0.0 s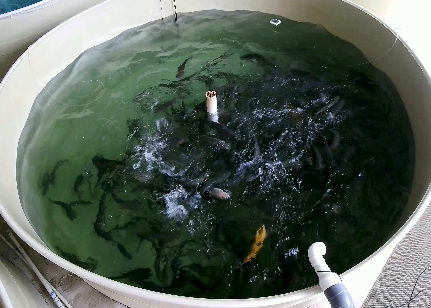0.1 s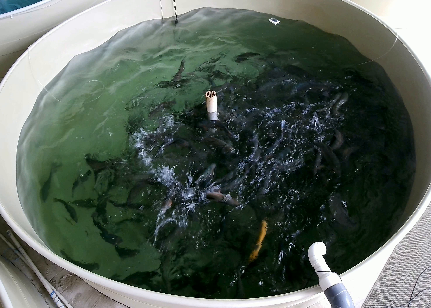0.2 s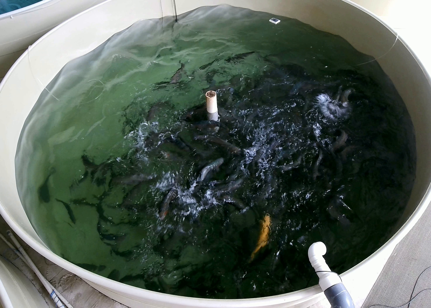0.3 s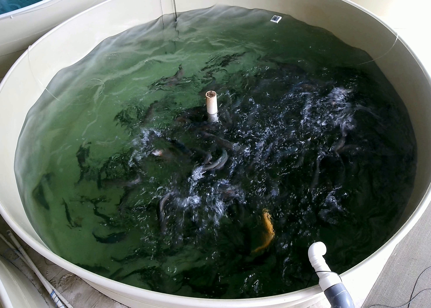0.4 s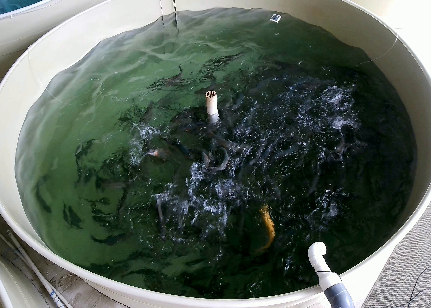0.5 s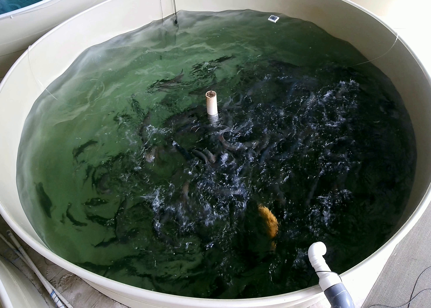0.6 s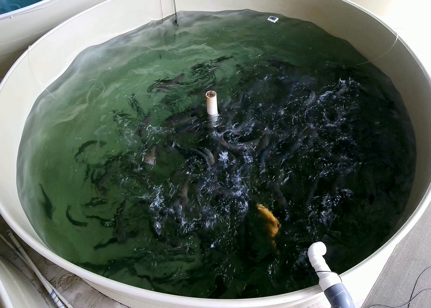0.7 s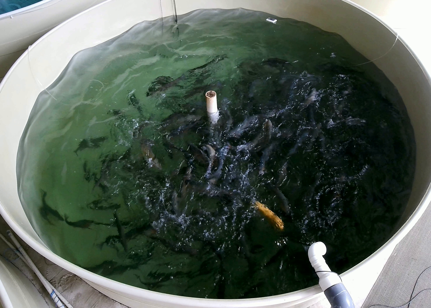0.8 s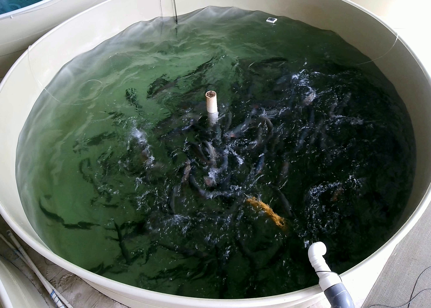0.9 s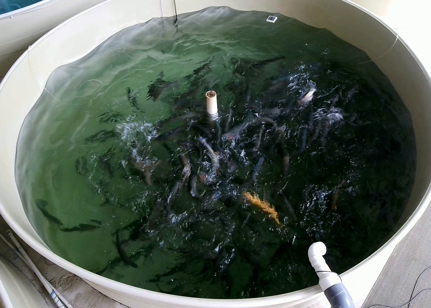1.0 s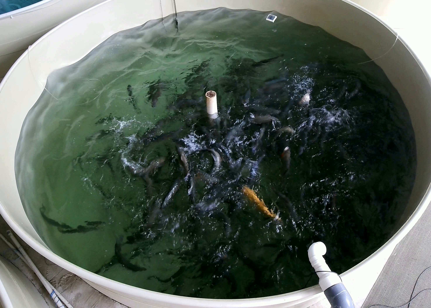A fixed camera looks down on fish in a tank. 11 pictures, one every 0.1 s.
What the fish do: Strong feeding.
